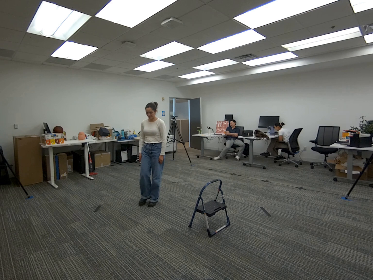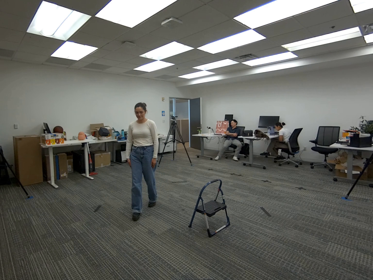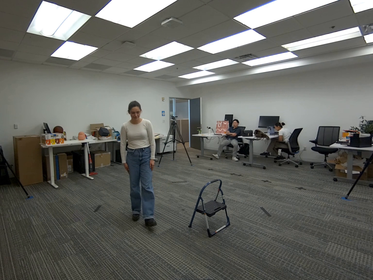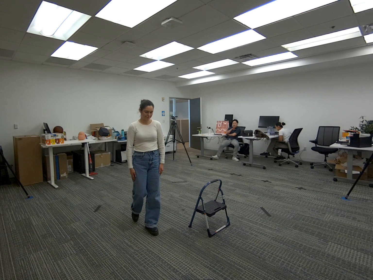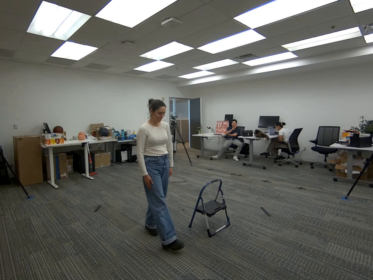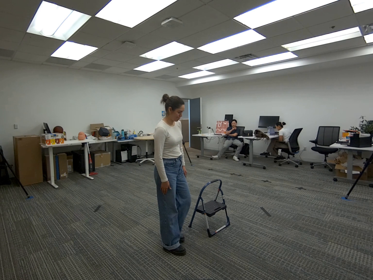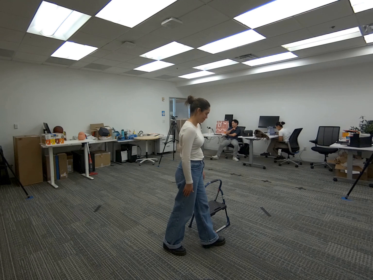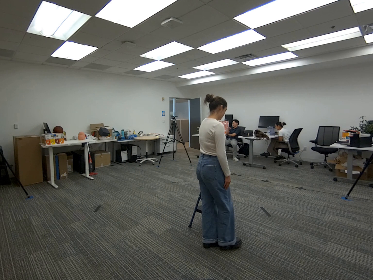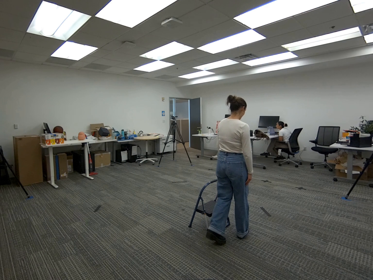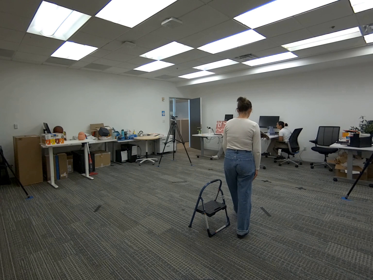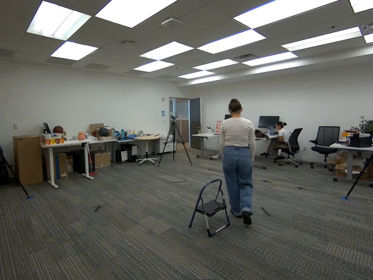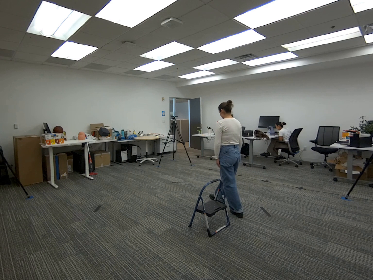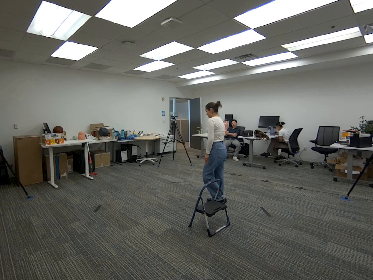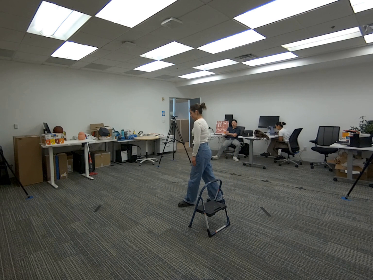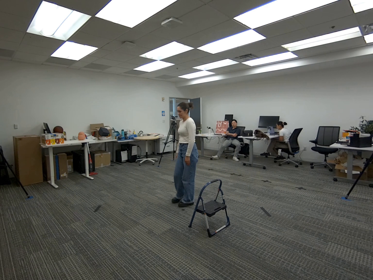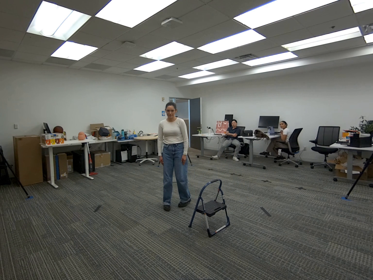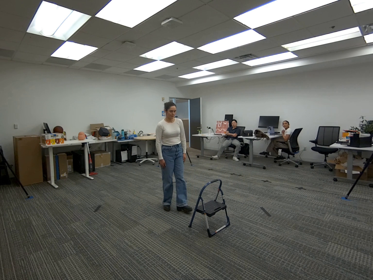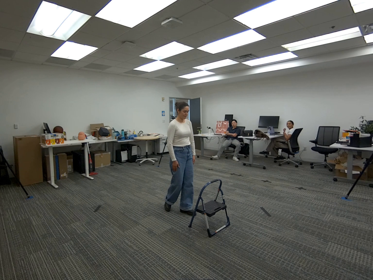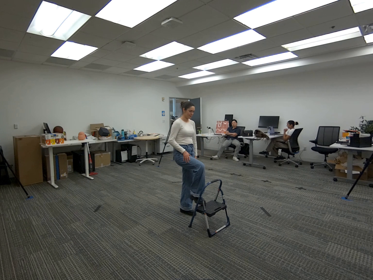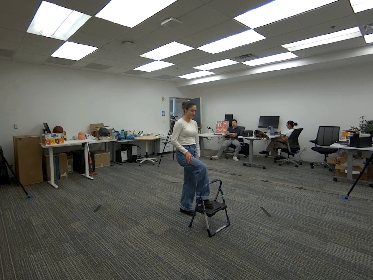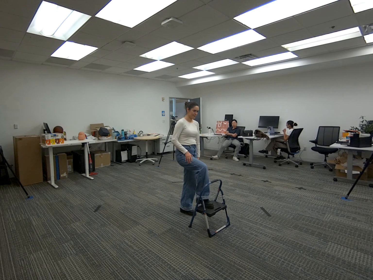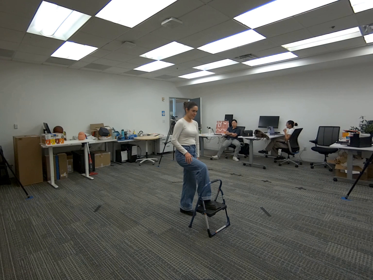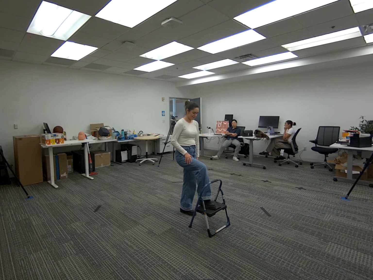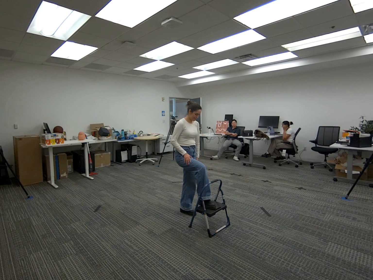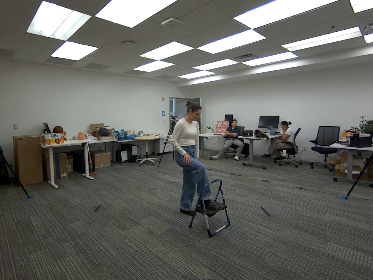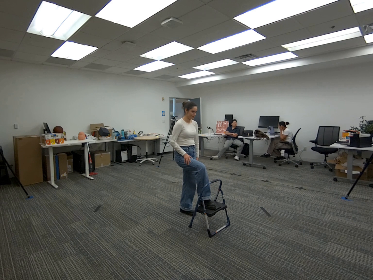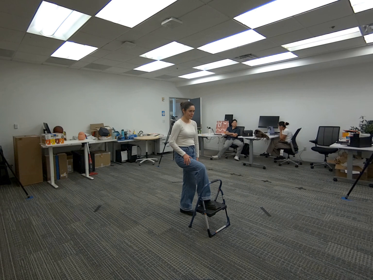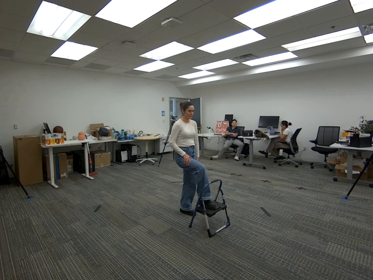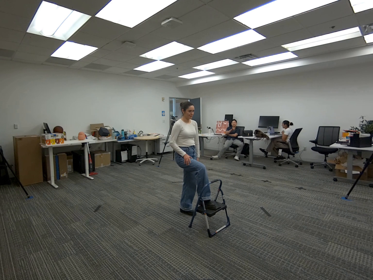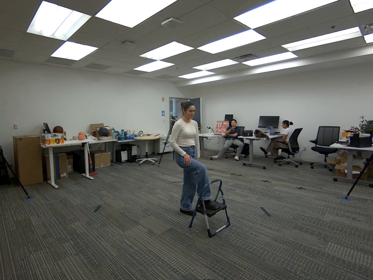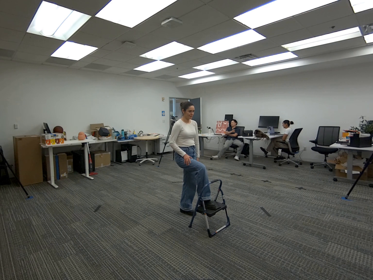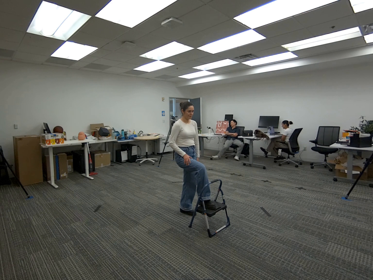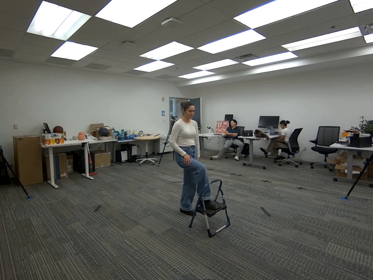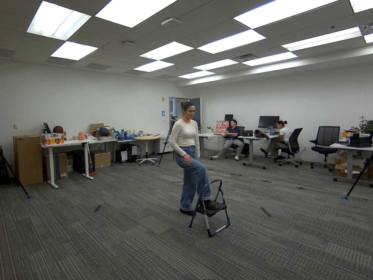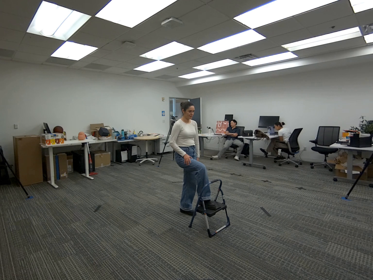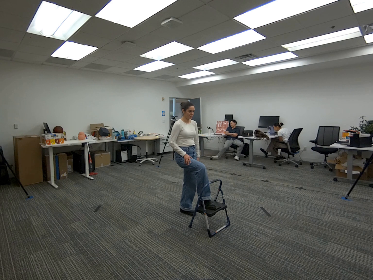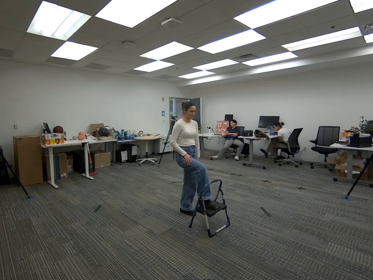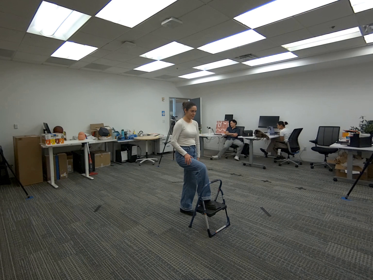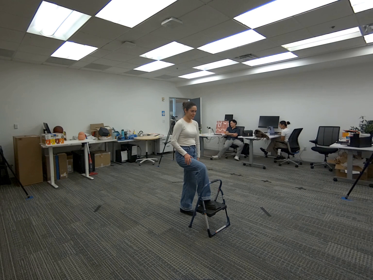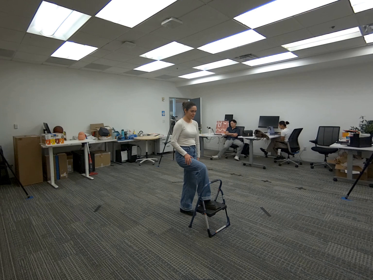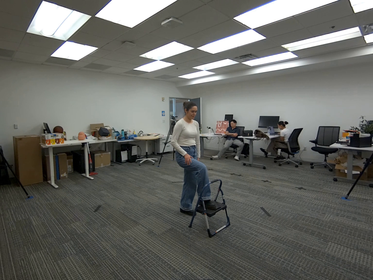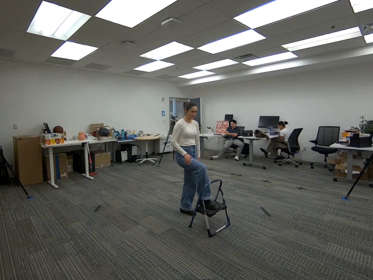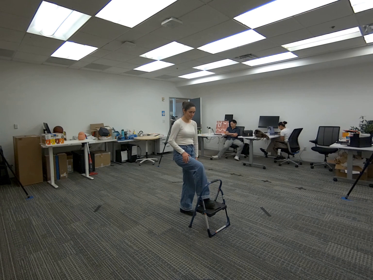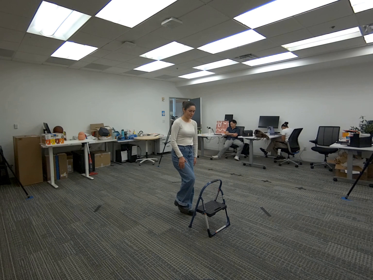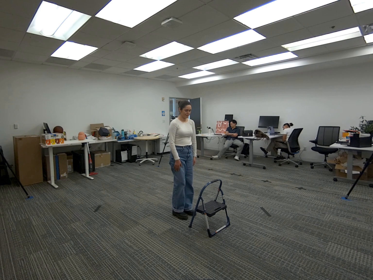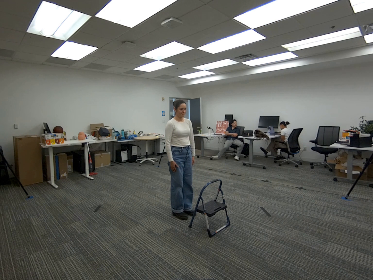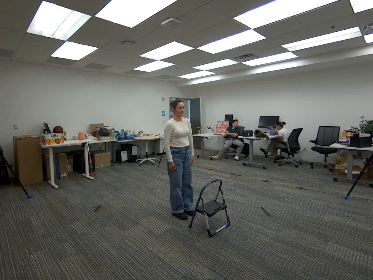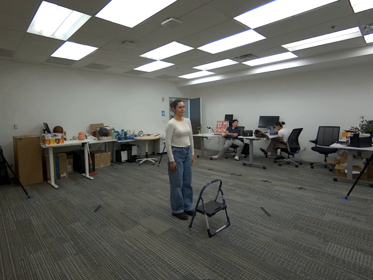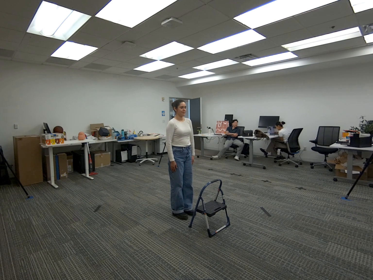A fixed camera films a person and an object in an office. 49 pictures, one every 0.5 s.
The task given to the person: Walk over to the step ladder and place one foot on the step ladder while the other foot remains on the floor.
